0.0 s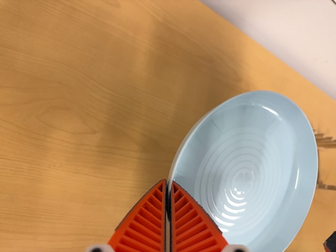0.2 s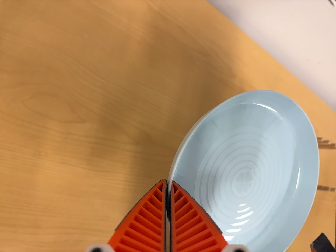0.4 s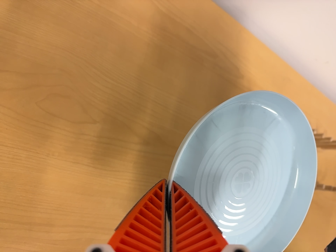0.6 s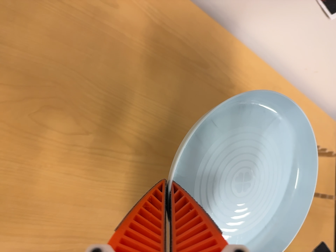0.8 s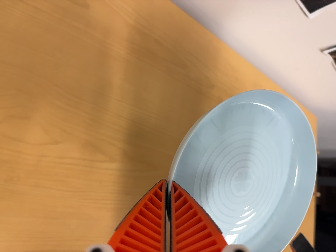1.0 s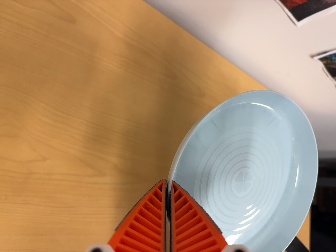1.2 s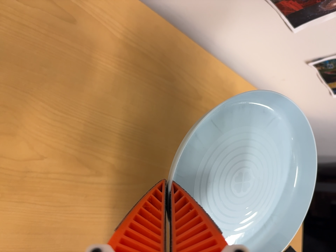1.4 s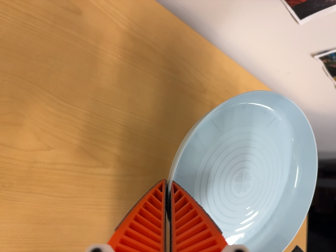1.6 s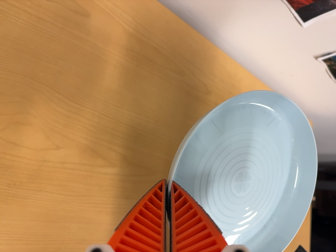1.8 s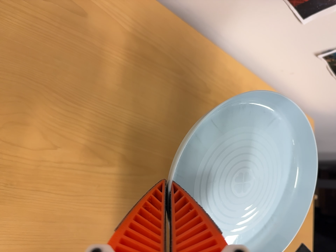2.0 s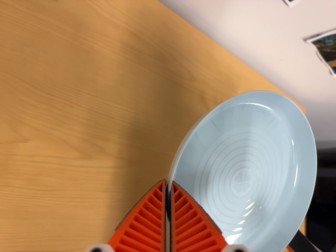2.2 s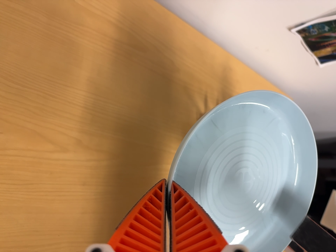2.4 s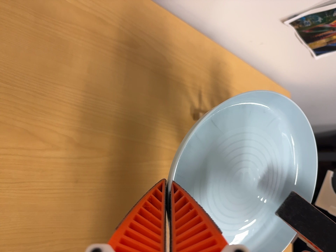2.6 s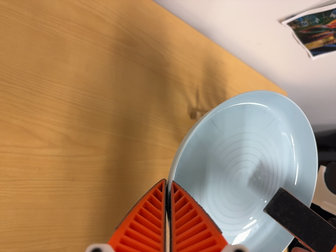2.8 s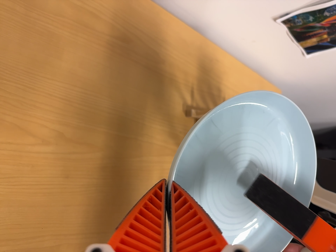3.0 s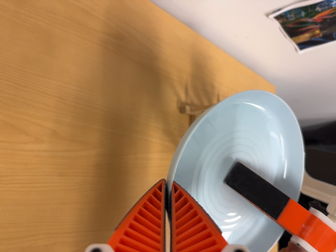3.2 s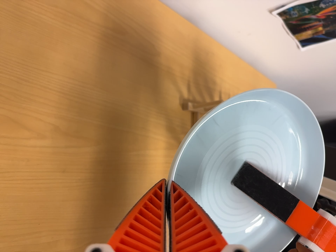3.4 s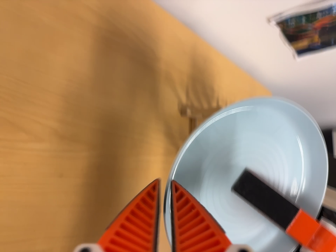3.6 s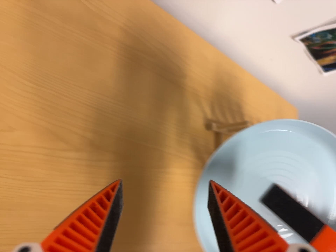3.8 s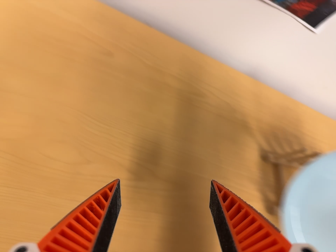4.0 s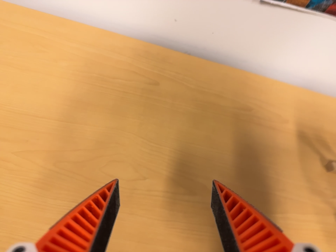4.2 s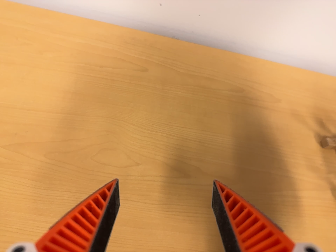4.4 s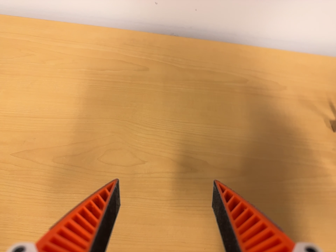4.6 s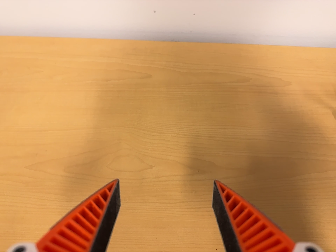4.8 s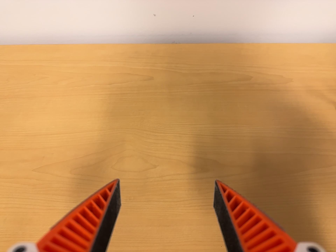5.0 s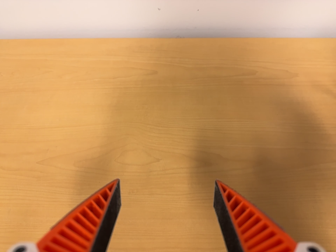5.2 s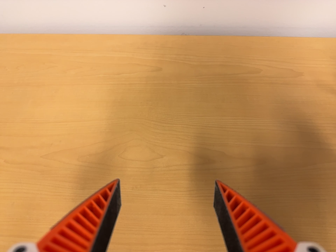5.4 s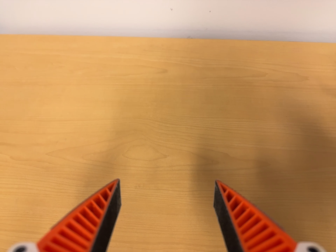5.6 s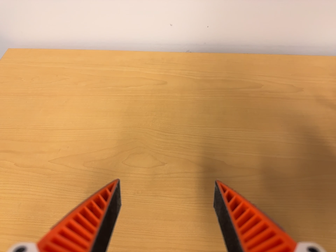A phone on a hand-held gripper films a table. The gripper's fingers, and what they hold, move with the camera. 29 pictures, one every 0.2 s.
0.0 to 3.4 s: The camera pans to its right by about 10 degrees. It travels to its right, about 7 cm, so close, fixed things drift to the left.
3.4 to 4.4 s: The scene slides to the right, as the camera pans about 35 degrees to its left. It travels toward the bottom of its view and backward, about 12 cm. Its aim tips toward the top of its view by about 25 degrees. It rolls about its line of sight by about 20 degrees, and the scene rotates counterclockwise.
4.4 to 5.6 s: The camera shifts only a little, or ends up much as it began.
The film runs forward here.
